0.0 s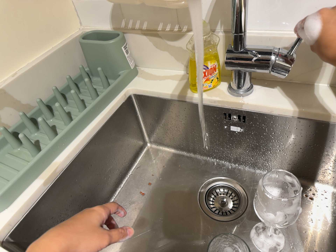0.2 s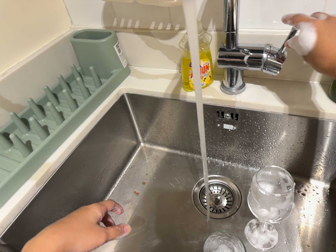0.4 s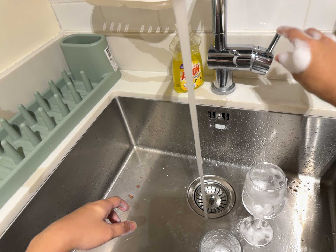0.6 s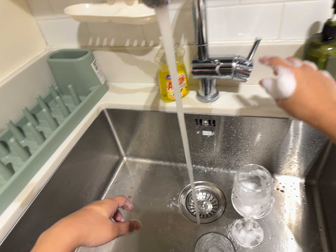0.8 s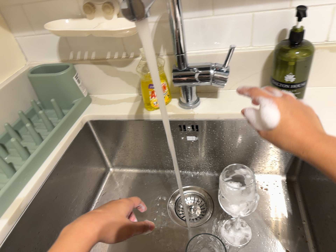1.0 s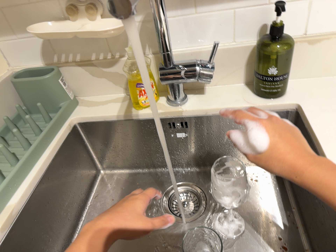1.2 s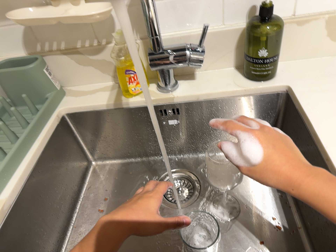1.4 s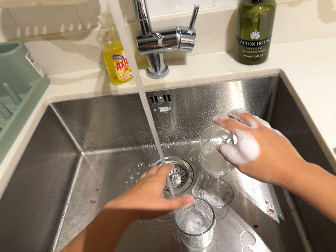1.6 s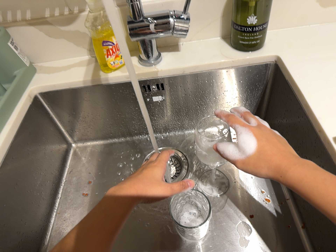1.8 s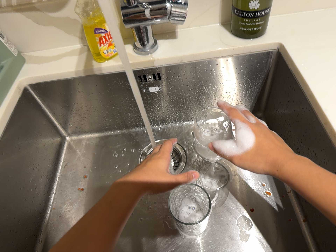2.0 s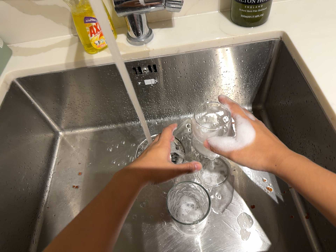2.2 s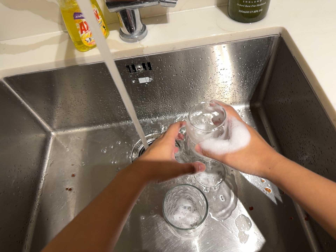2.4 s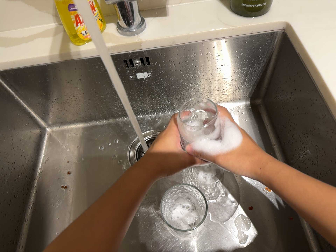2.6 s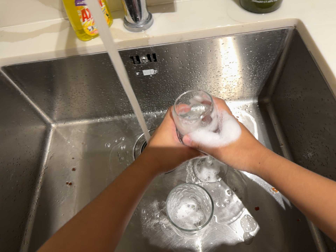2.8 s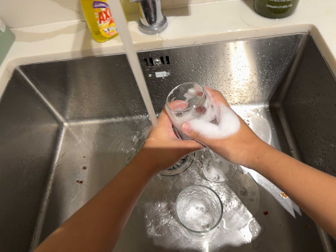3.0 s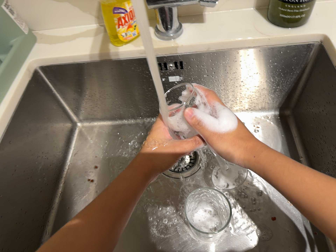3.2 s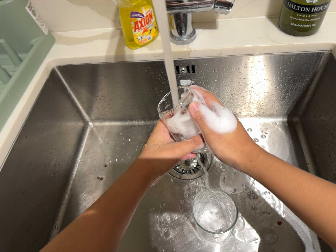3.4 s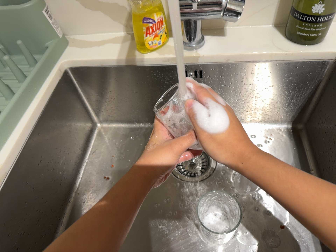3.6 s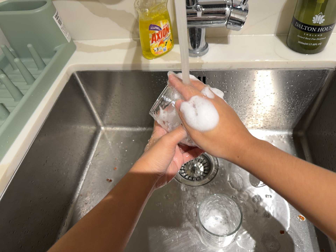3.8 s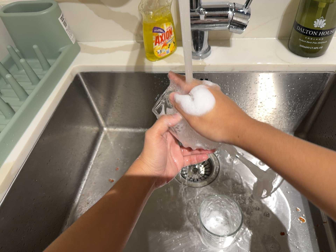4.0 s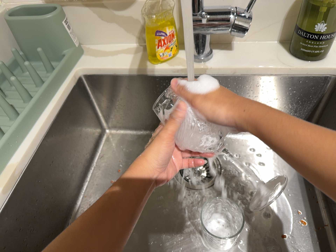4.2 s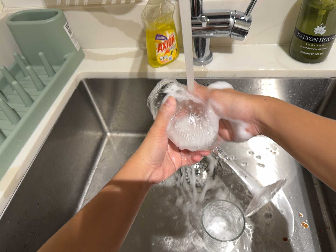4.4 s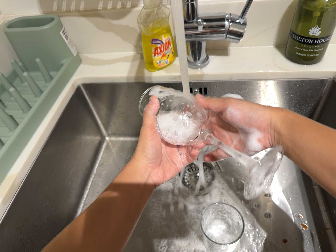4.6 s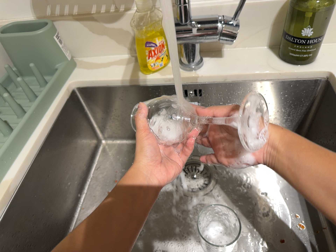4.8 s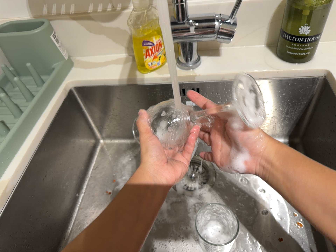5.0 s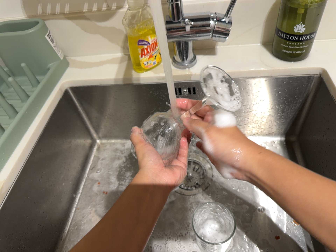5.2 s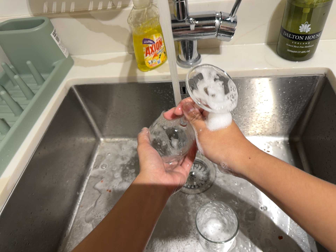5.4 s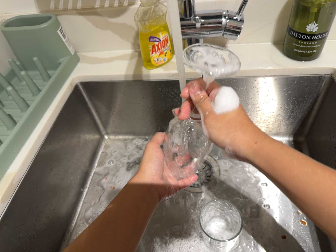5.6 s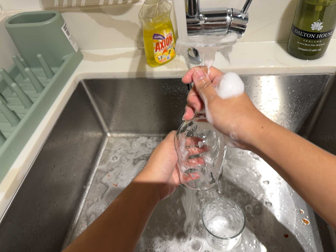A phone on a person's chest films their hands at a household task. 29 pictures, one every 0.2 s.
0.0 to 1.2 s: The camera swings to its right by about 15 degrees, and the scene slides to the left. It rolls about its line of sight by about 15 degrees, and the scene rotates counterclockwise.
1.2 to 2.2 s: The camera travels forward, about 10 cm, so what stands in front looms larger. Its aim tips toward the bottom of its view by about 10 degrees, and the scene shifts upward.
2.2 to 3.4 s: The camera rolls about its line of sight by about 10 degrees, and the scene rotates clockwise.
3.4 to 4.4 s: The camera shifts only a little, or ends up much as it began.
4.4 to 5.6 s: The camera keeps its place and its aim.
The film runs forward here.
